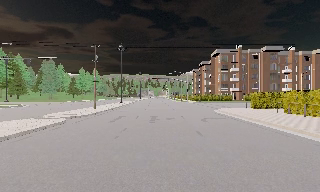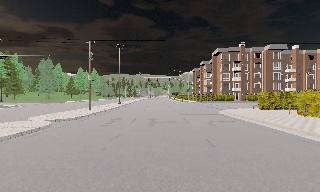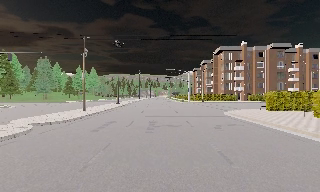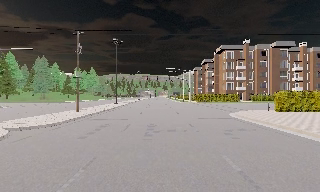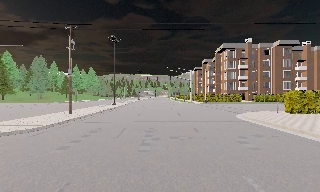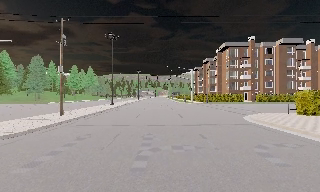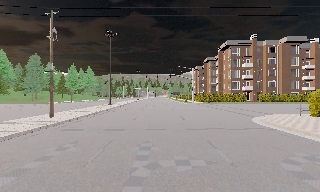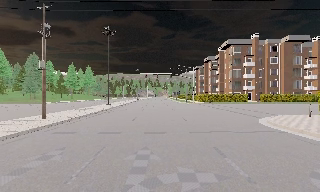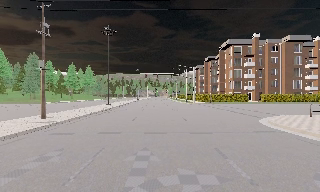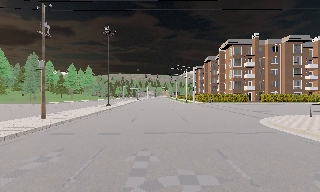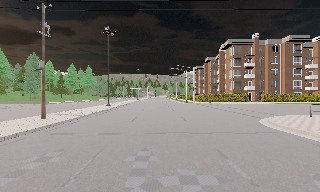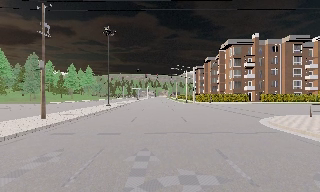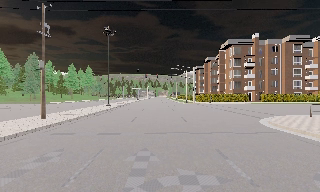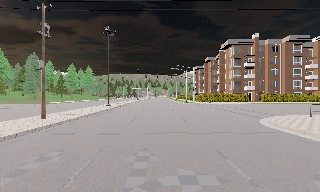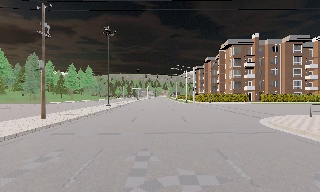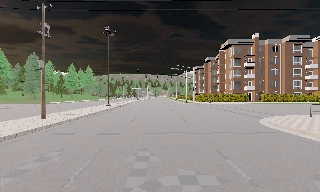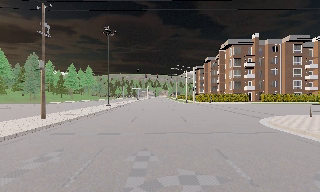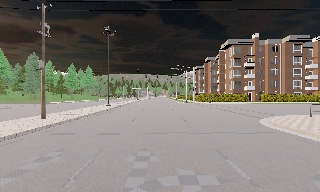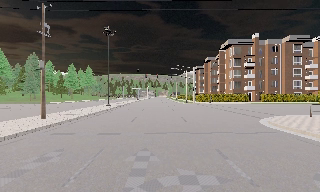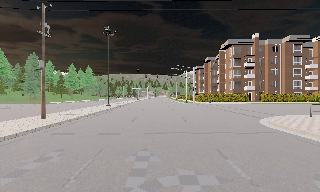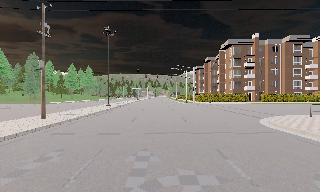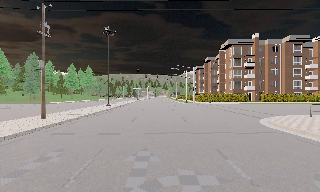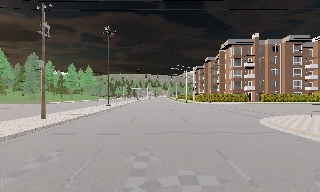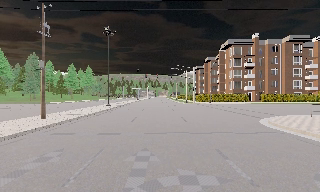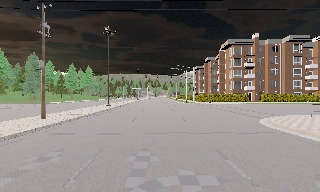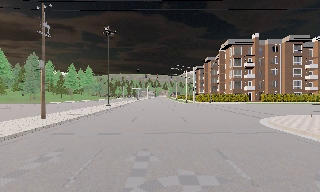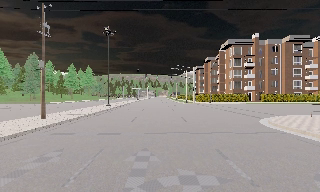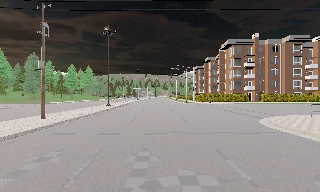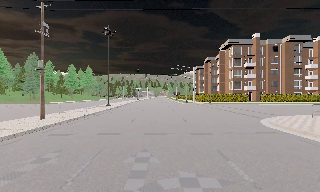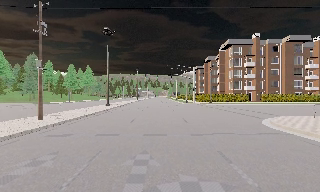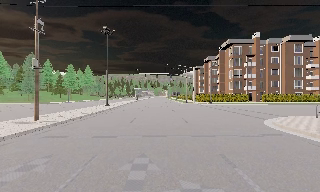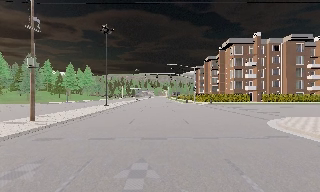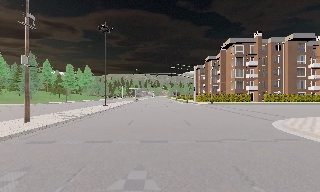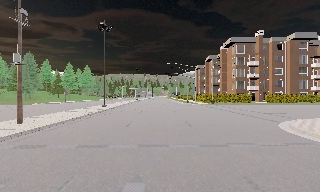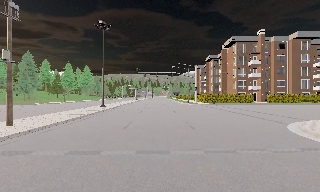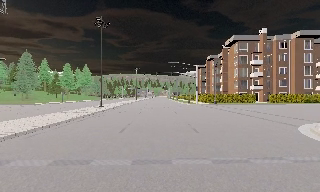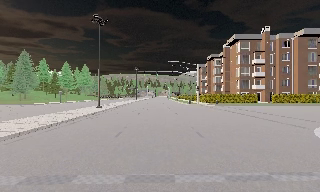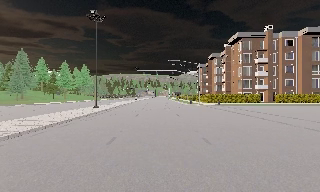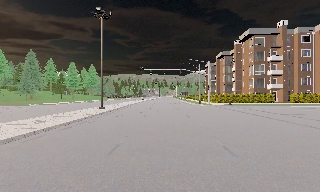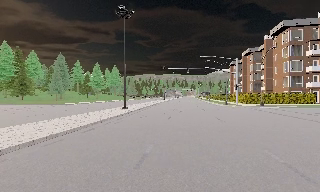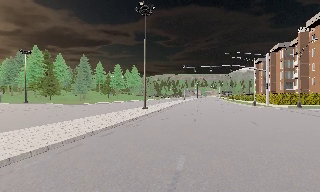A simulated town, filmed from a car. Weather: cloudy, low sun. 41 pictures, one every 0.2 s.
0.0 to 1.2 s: The camera travels forward, about 8 m, so what stands in front looms larger.
1.2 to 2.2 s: The camera travels forward, about 1 m, so what stands in front looms larger. It loses speed.
2.2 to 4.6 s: The camera keeps its place and its aim.
4.6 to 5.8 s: The camera shifts only a little, or ends up much as it began.
5.8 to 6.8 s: The camera travels forward, about 2 m, so what stands in front looms larger. It gains speed.
6.8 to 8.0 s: The camera pans to its left, which is counterclockwise from overhead, by about 15 degrees. It travels forward, about 6 m, so what stands in front looms larger.
The film runs forward here.
